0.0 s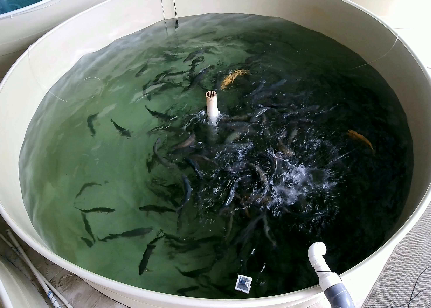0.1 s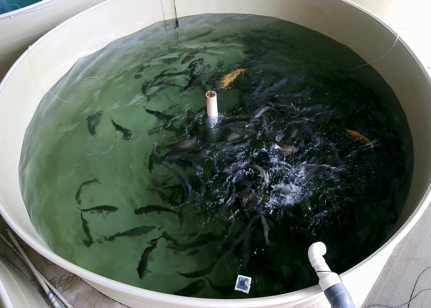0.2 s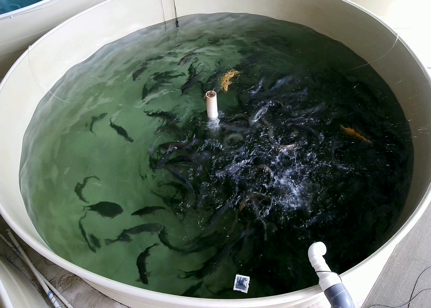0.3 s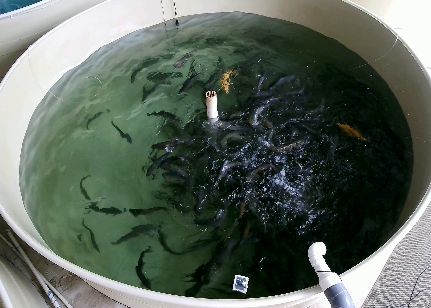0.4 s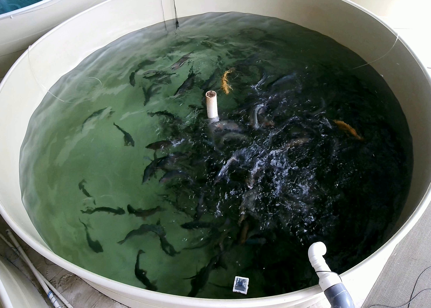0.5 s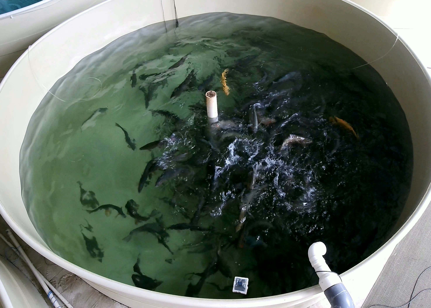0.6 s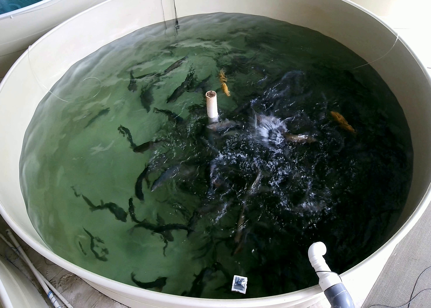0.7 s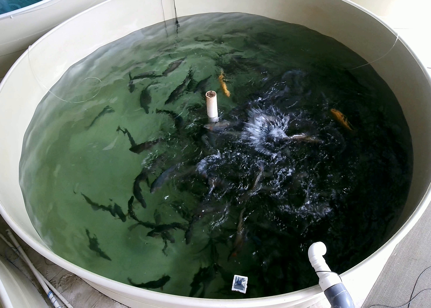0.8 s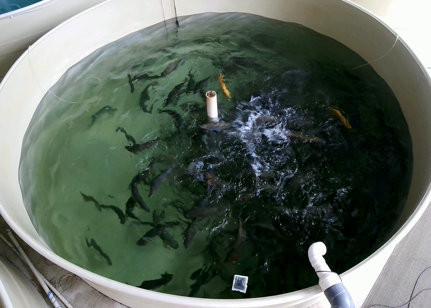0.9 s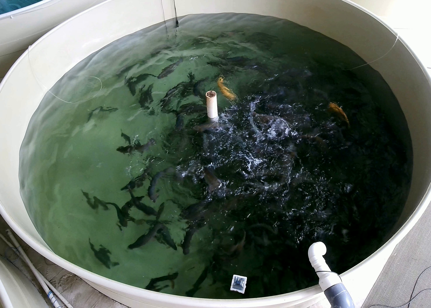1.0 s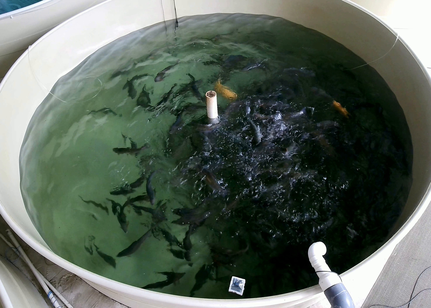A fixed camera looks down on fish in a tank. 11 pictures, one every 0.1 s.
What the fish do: Strong feeding.
